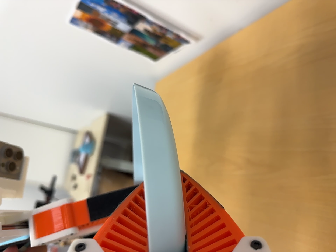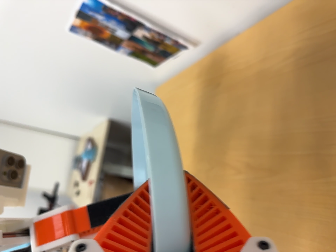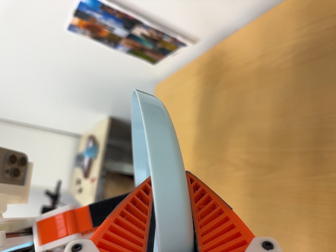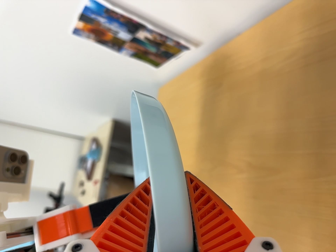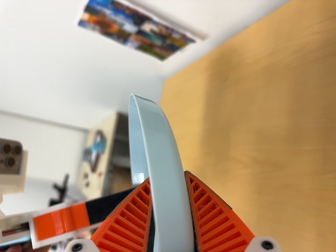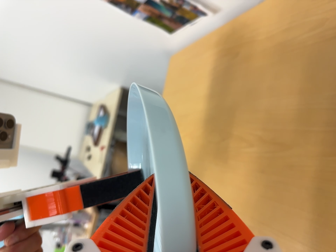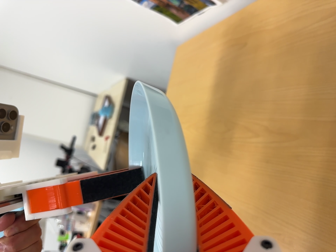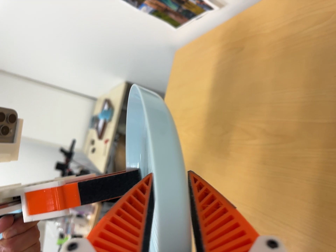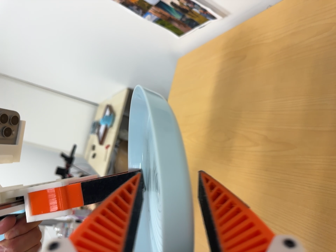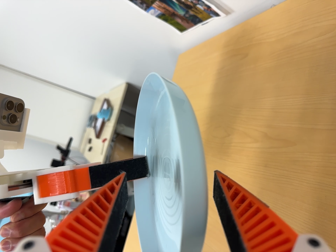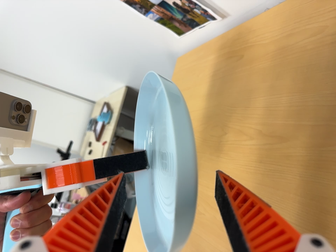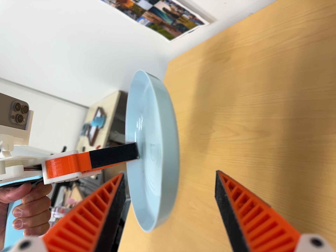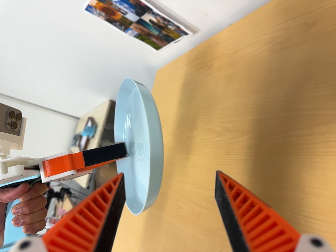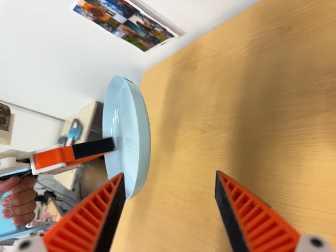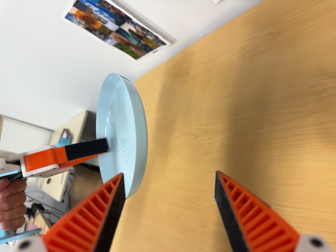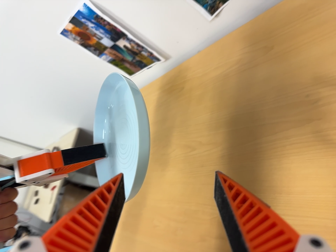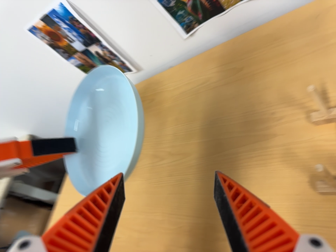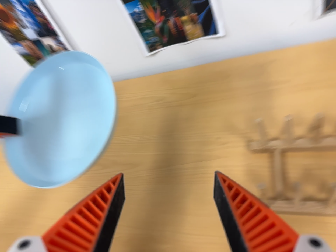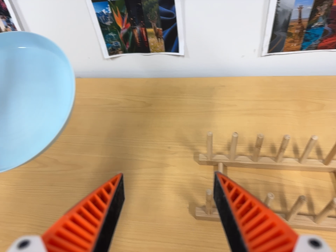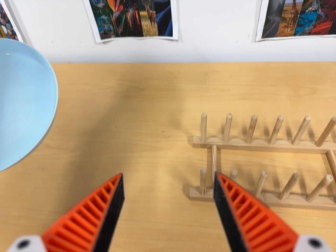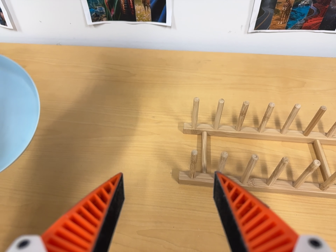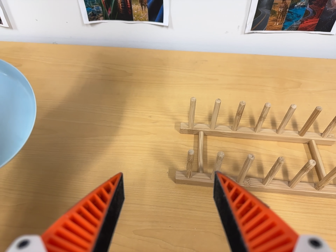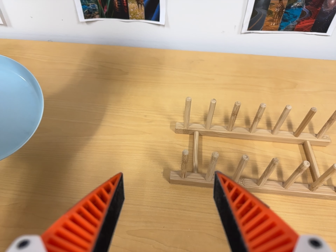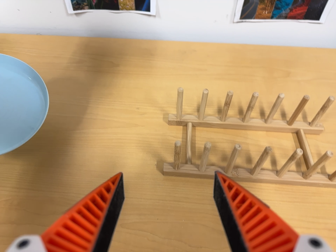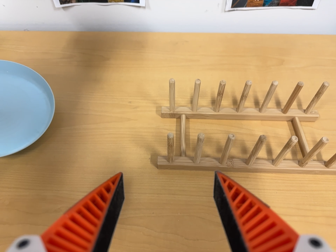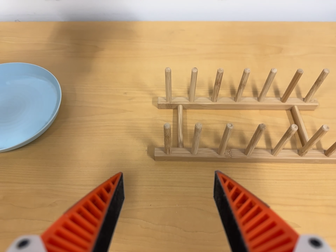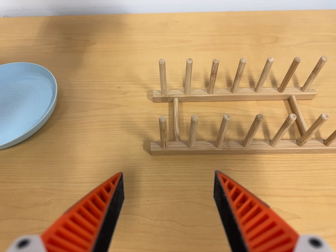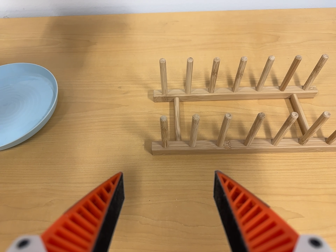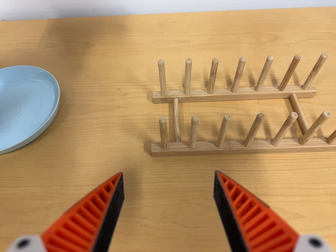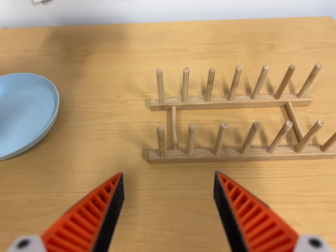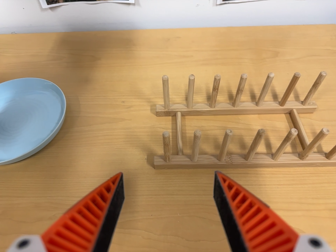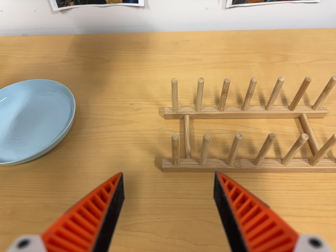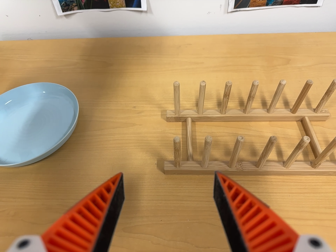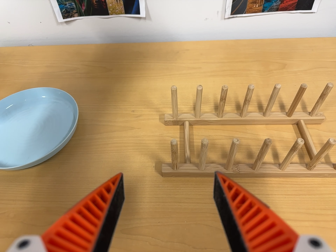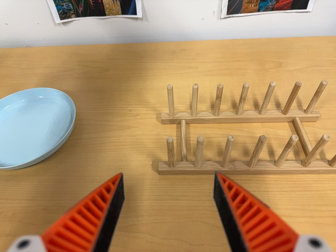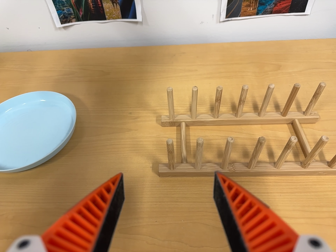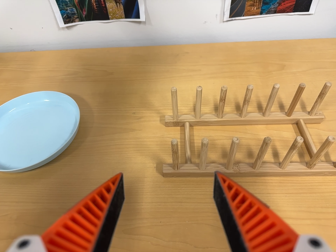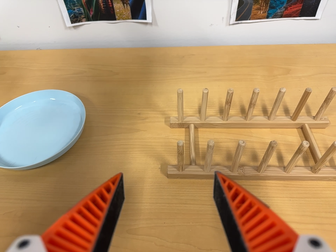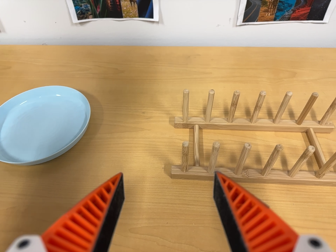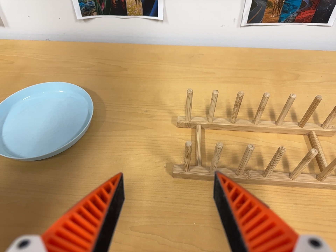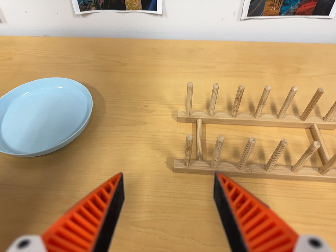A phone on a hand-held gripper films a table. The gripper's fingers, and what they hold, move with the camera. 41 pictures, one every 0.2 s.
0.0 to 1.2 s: The camera shifts only a little, or ends up much as it began.
1.2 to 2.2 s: The camera travels backward, about 6 cm, so what stands in front gets smaller.
2.2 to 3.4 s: The camera swings to its right by about 35 degrees, and the scene slides to the left. It travels toward the bottom of its view, to its left and backward, about 14 cm. Its aim tips toward the top of its view by about 20 degrees. It rolls about its line of sight by about 10 degrees, and the scene rotates clockwise.
3.4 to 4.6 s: The camera swings to its right by about 25 degrees, and the scene slides to the left. It travels toward the bottom of its view, about 7 cm, so close, fixed things drift upward. It rolls about its line of sight by about 10 degrees, and the scene rotates clockwise.
4.6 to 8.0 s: The camera shifts only a little, or ends up much as it began.
The film runs backward here.
